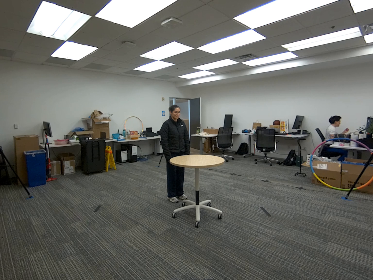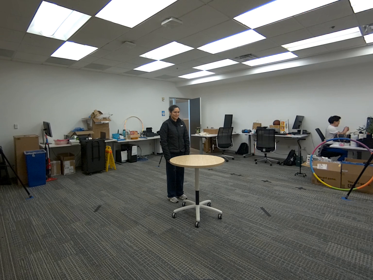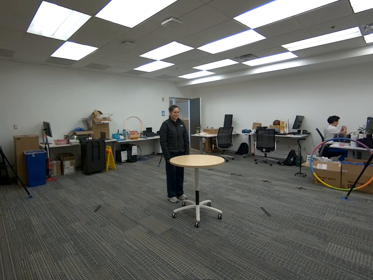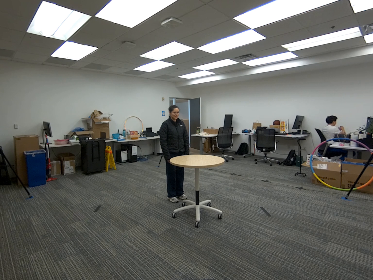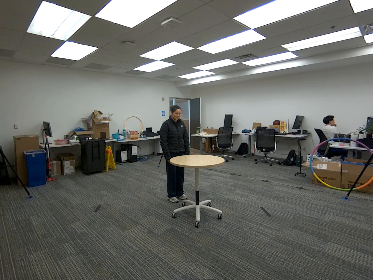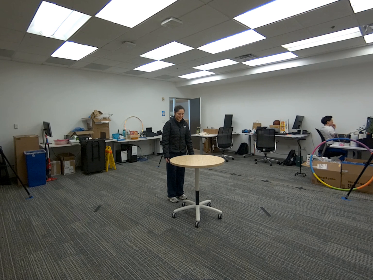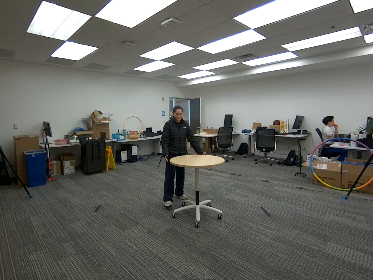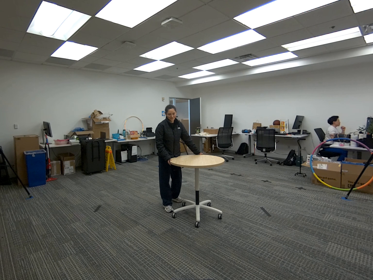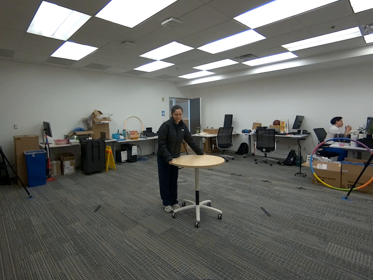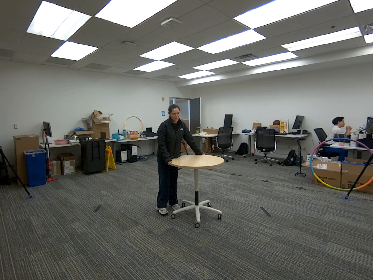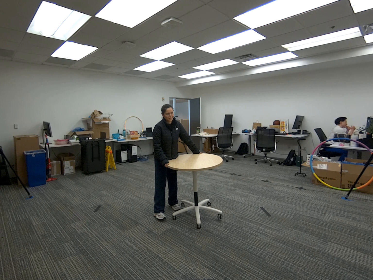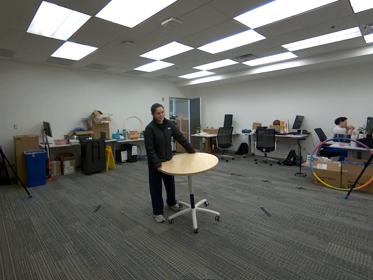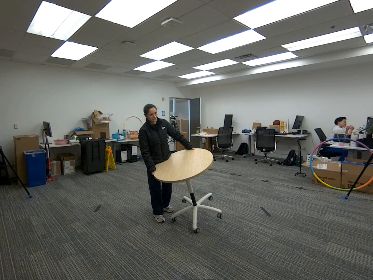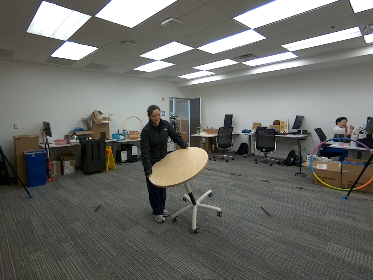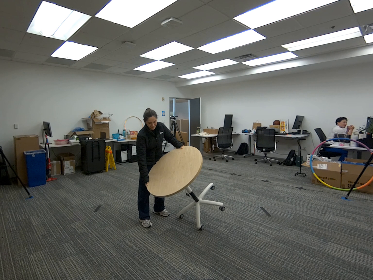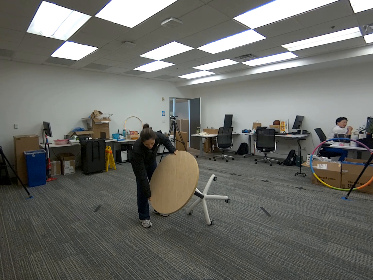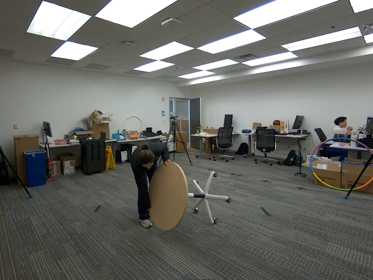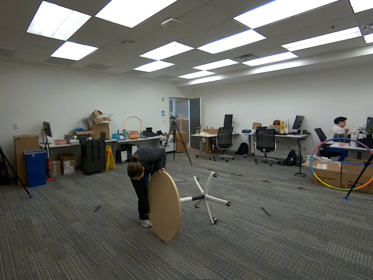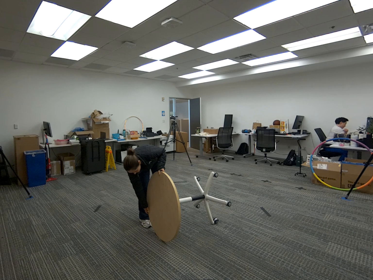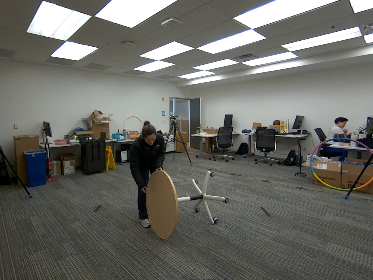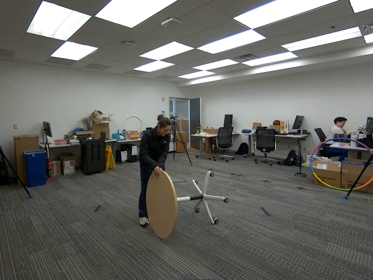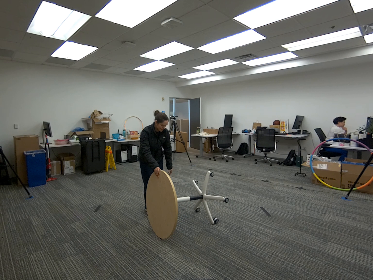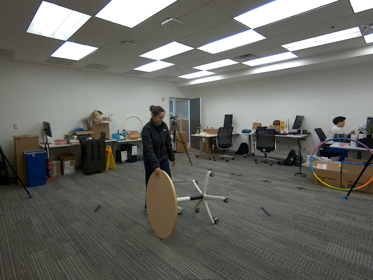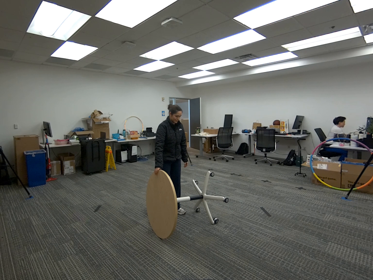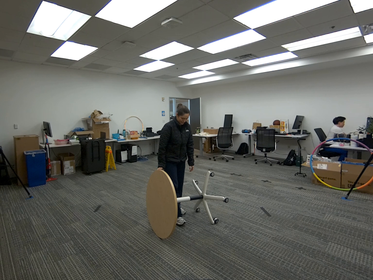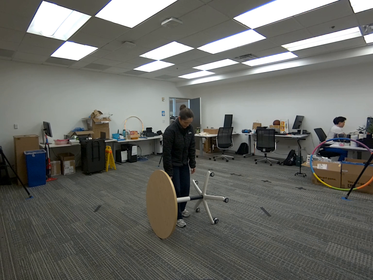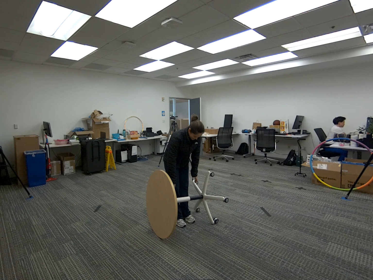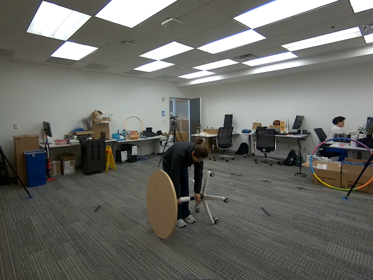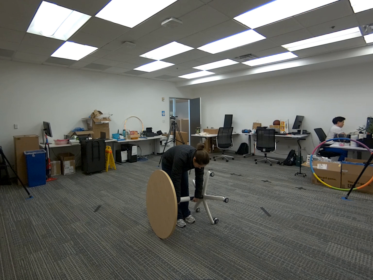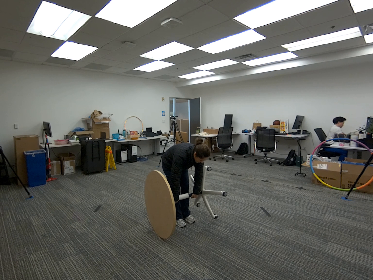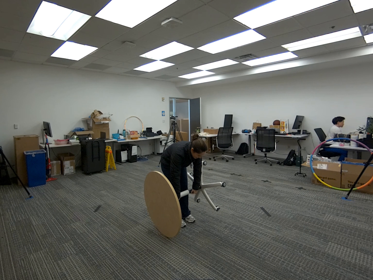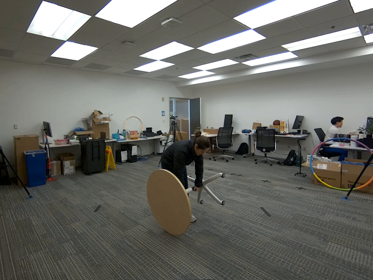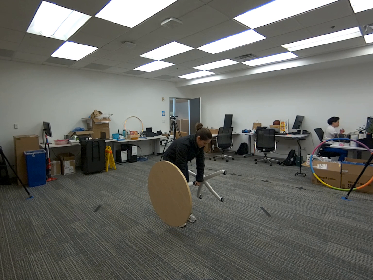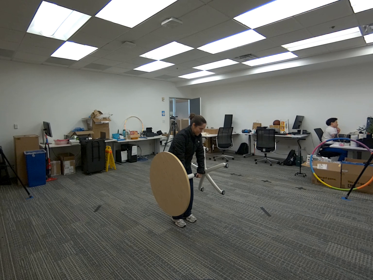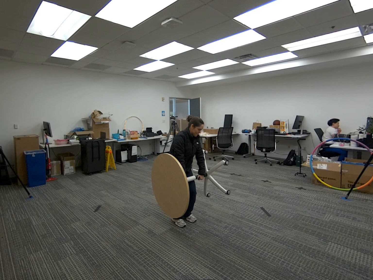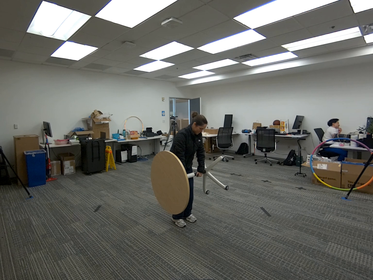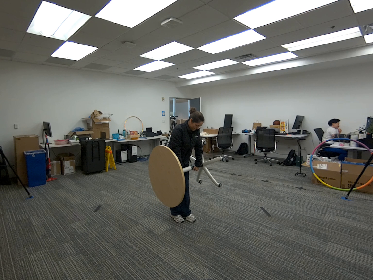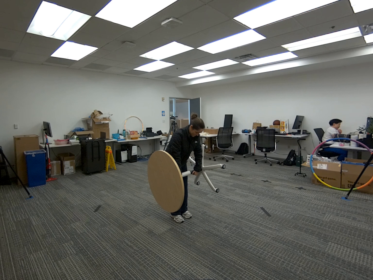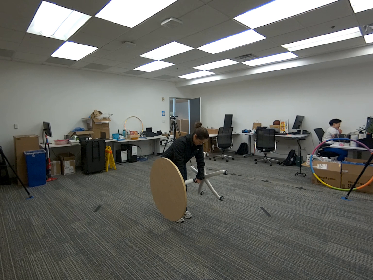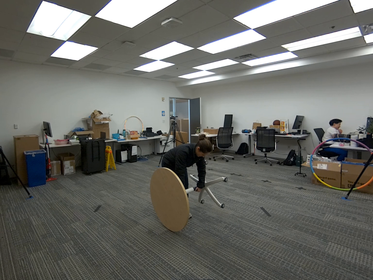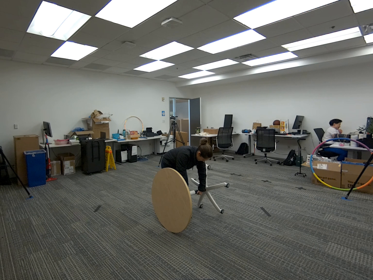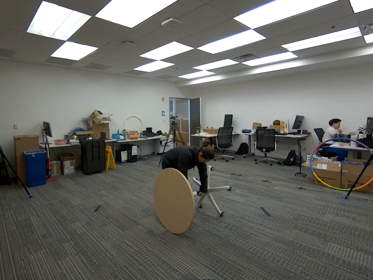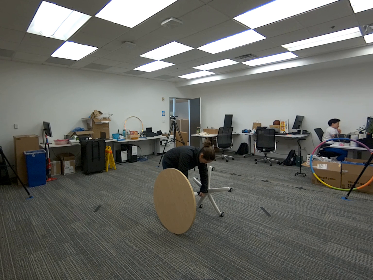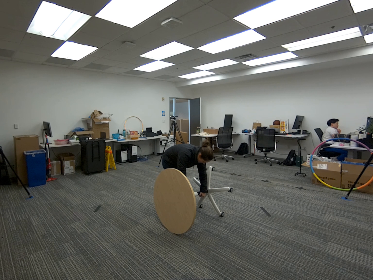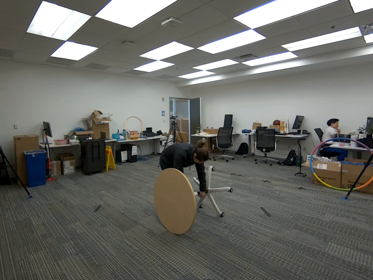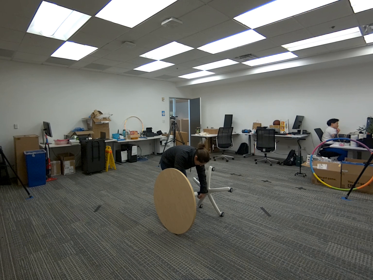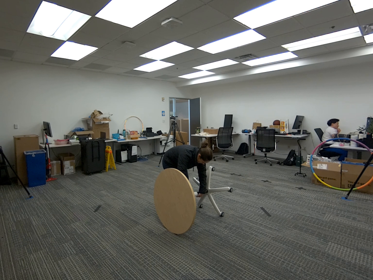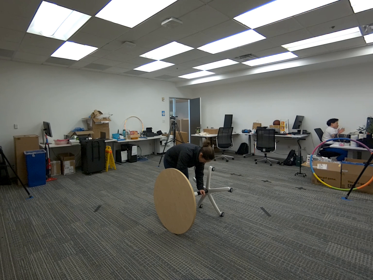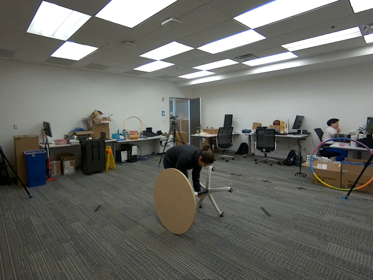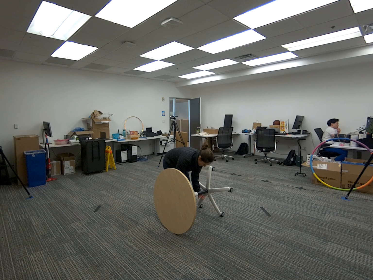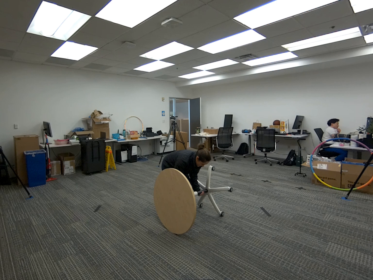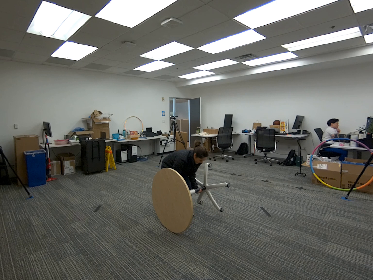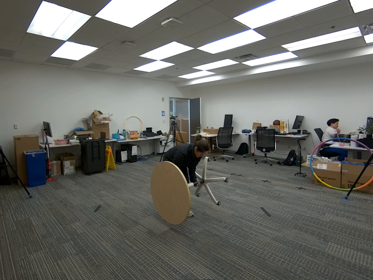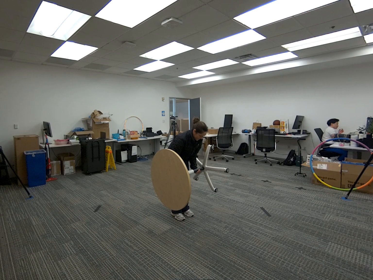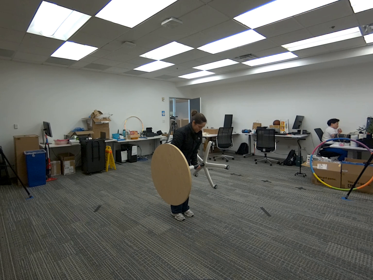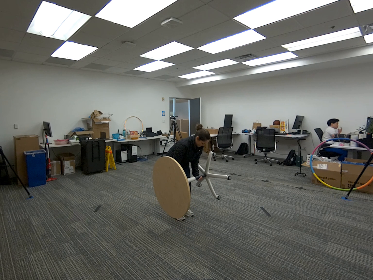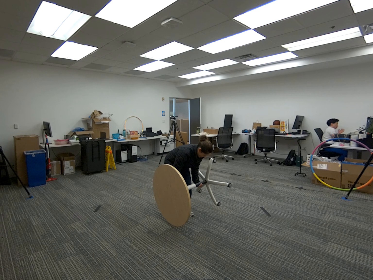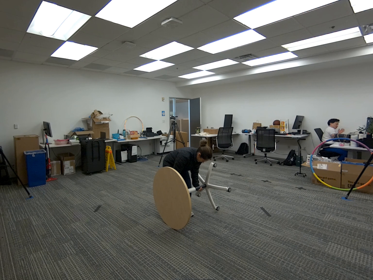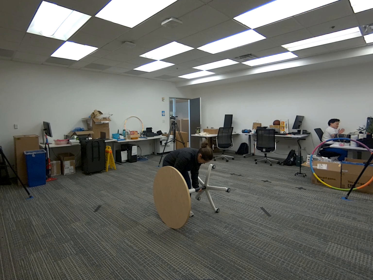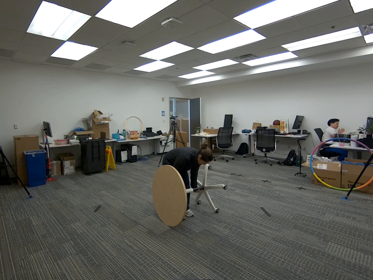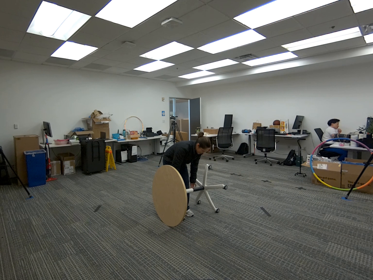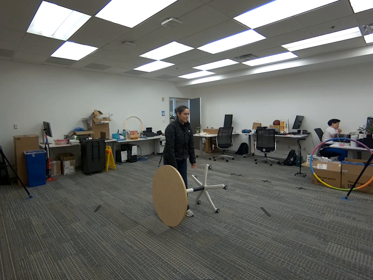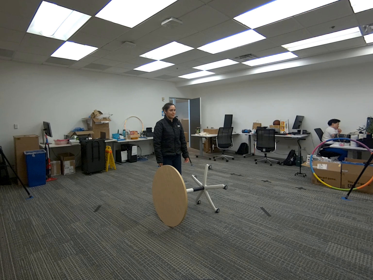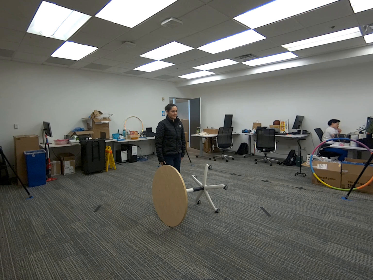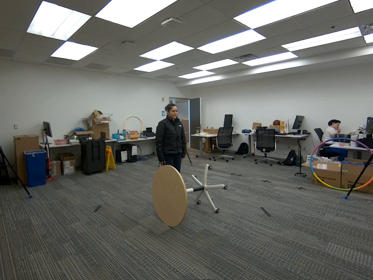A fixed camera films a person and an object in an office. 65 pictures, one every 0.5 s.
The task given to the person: Walk to the round table and lower it onto its side. Using both hands, grasp the central support (neck) of the table, then lift it slightly and lower it back down. Repeat this lifting and lowering motion until you are finished, and leave the table on its side.
